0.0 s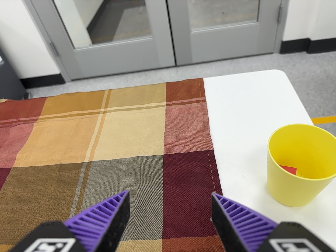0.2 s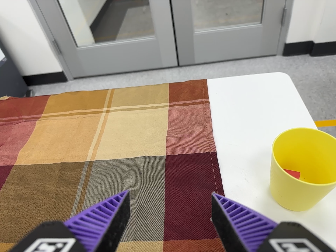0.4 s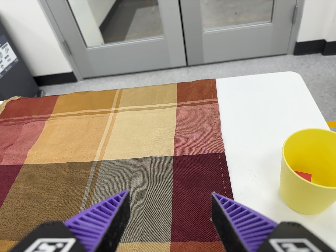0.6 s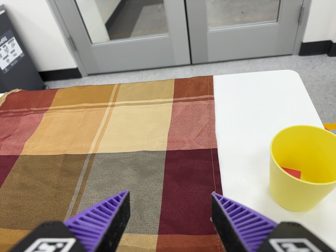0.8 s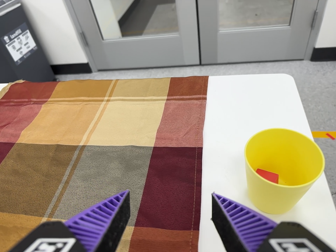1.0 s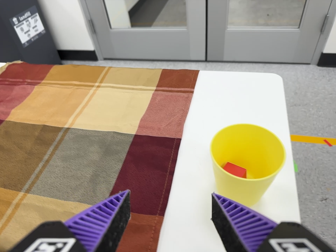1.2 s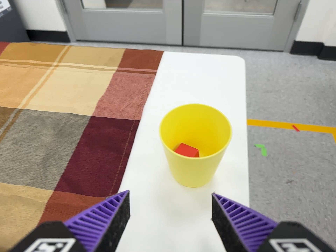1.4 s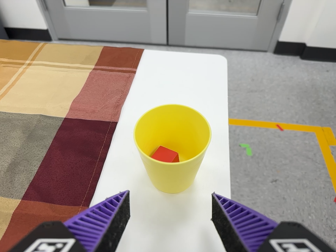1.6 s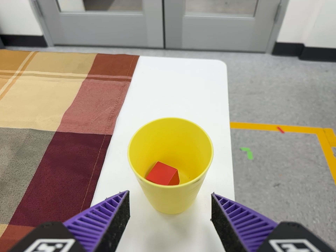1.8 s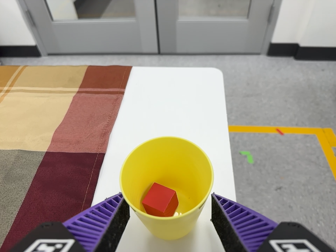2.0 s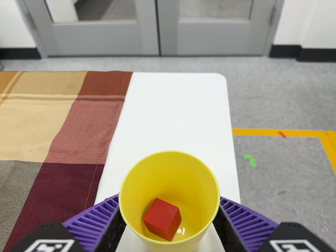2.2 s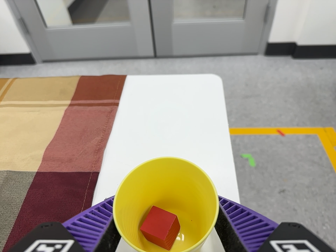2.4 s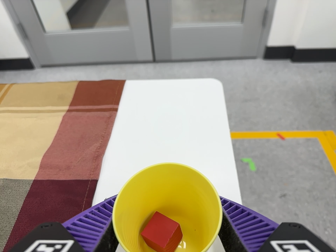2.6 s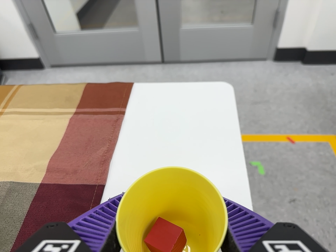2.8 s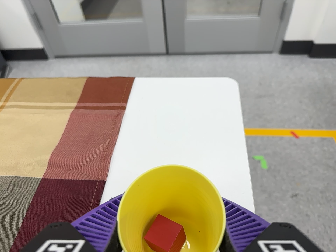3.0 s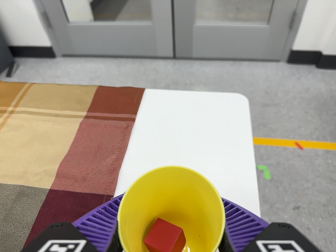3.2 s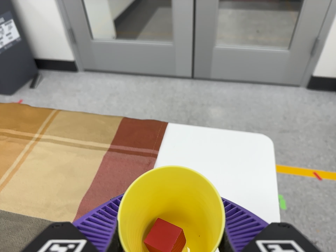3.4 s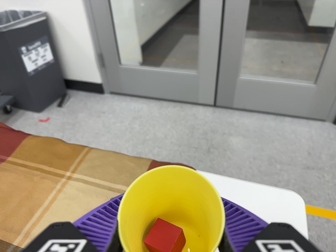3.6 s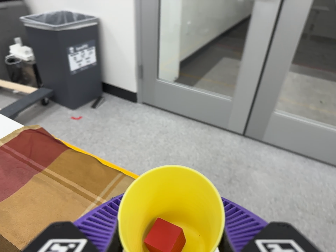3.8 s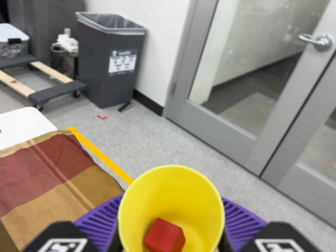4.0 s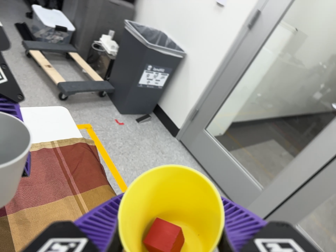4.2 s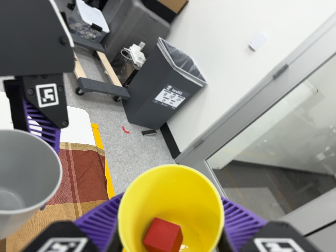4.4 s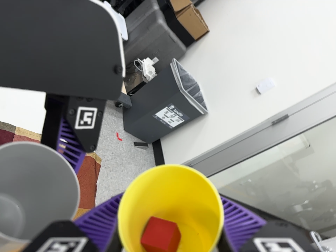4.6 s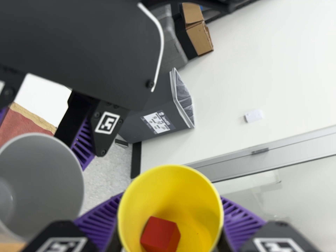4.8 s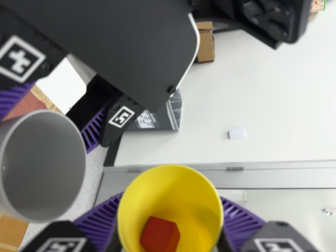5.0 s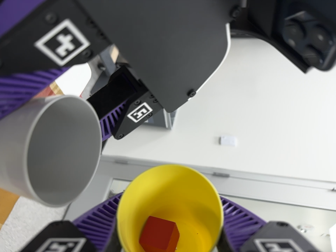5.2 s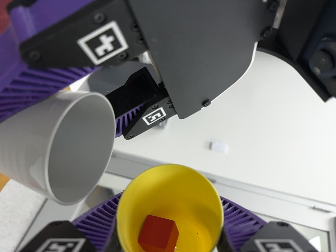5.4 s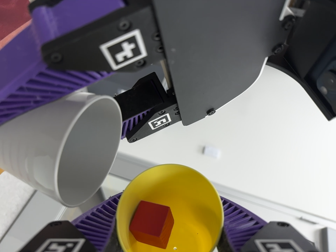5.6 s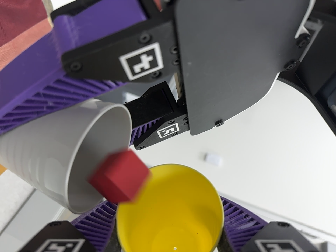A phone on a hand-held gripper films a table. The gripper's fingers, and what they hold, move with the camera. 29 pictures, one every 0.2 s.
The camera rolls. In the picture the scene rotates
clockwise.
0.0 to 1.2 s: The camera travels to its right, about 12 cm, so close, fixed things drift to the left. It rolls about its line of sight by about 10 degrees, and the scene rotates clockwise.
1.2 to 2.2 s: The camera travels forward and toward the top of its view, about 9 cm, so what stands in front looms larger.
2.2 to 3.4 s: The camera swings to its left by about 10 degrees, and the scene slides to the right. It travels toward the top of its view, about 12 cm, so close, fixed things drift downward. It rolls about its line of sight by about 10 degrees, and the scene rotates clockwise.
3.4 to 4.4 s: The camera travels toward the top of its view and to its left, about 28 cm, so close, fixed things drift downward. Its aim tips toward the top of its view by about 15 degrees, and the scene shifts downward. It rolls about its line of sight by about 70 degrees, and the scene rotates clockwise.
4.4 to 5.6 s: The camera pans to its right by about 15 degrees. It travels to its left, about 14 cm. It rolls about its line of sight by about 50 degrees, and the scene rotates clockwise.
The film runs forward here.
